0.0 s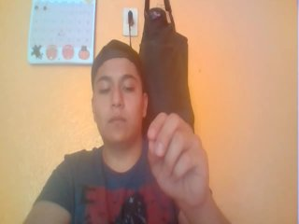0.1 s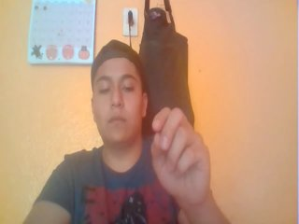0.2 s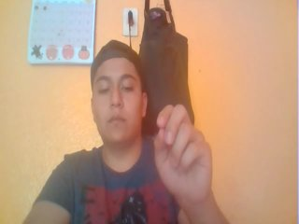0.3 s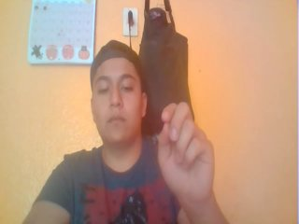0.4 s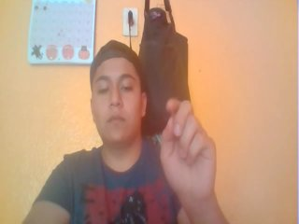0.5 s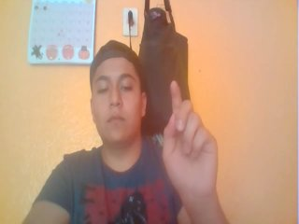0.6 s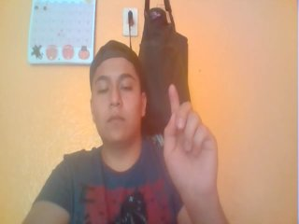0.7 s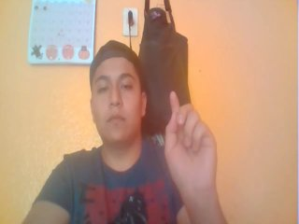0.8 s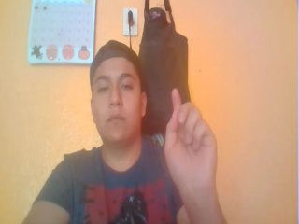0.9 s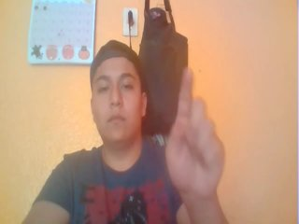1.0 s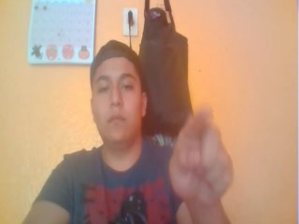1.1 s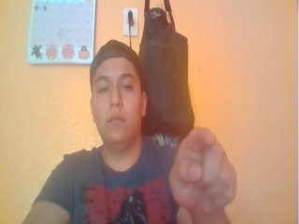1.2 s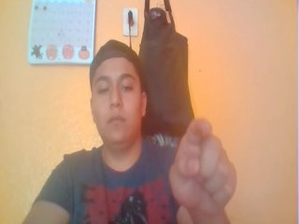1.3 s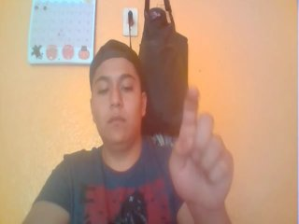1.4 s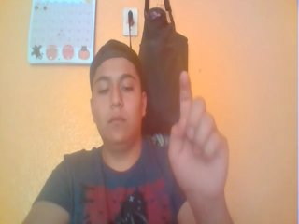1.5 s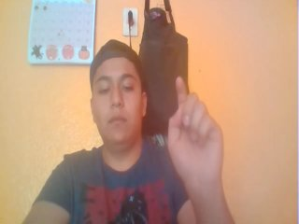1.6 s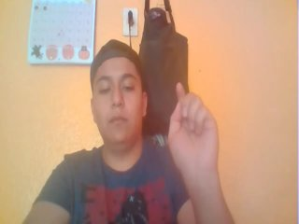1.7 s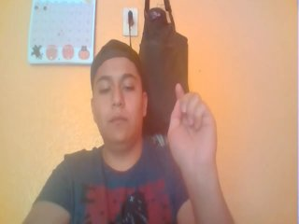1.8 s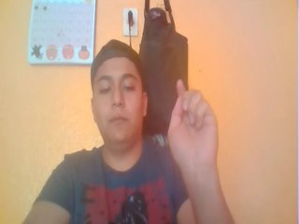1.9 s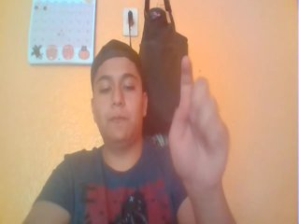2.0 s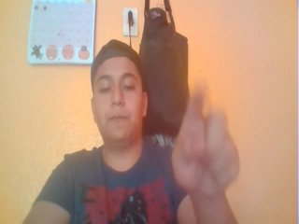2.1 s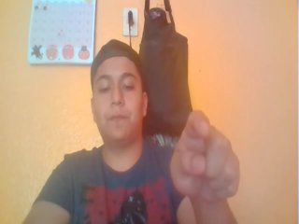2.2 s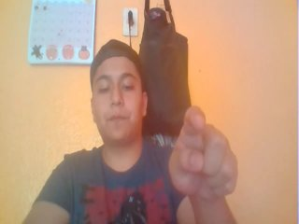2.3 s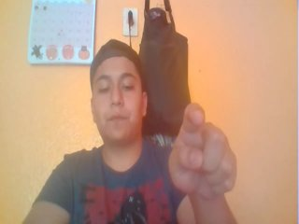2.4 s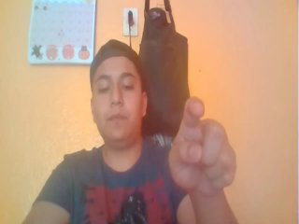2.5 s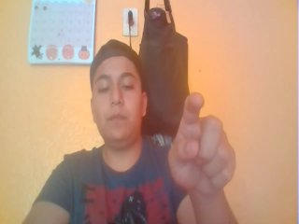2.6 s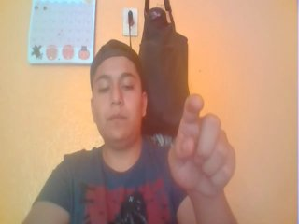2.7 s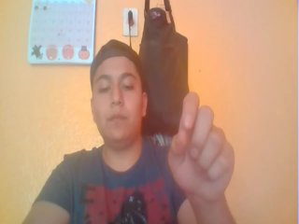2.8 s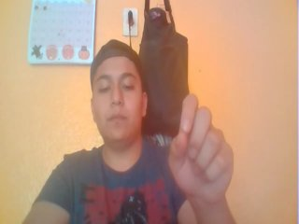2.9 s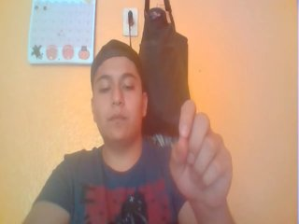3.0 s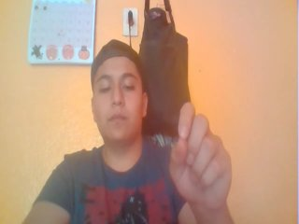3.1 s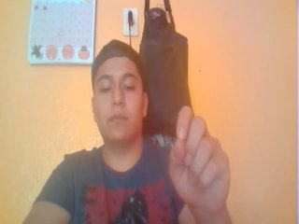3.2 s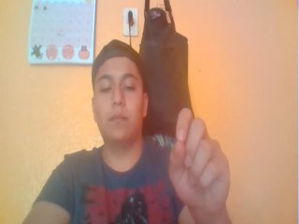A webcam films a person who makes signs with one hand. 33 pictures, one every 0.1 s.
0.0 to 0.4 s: Non-gesture.
0.5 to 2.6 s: Double click with one finger.
2.7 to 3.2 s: Non-gesture.
